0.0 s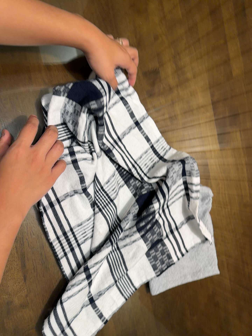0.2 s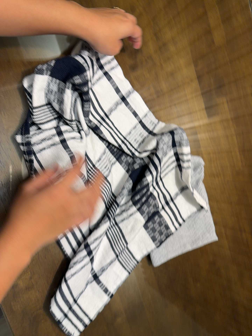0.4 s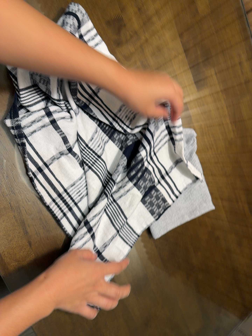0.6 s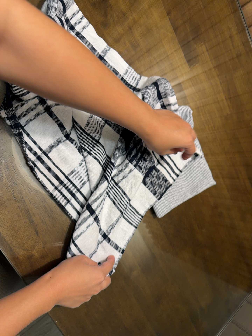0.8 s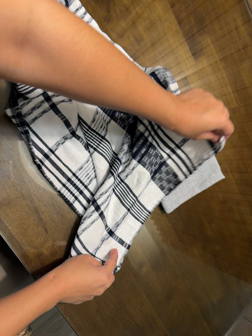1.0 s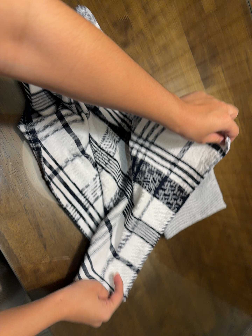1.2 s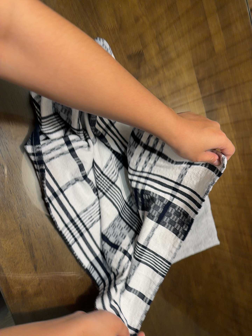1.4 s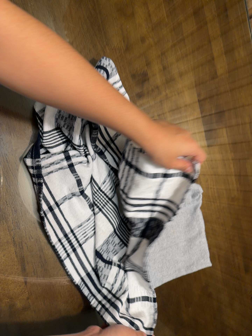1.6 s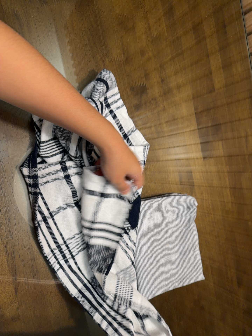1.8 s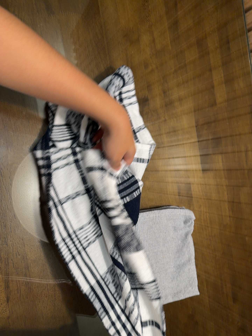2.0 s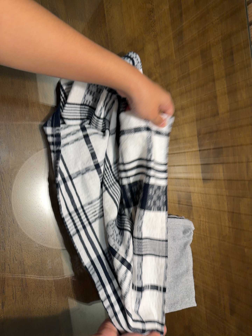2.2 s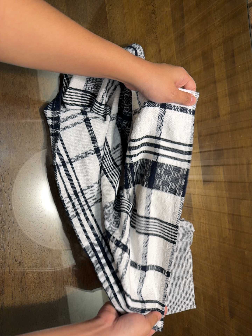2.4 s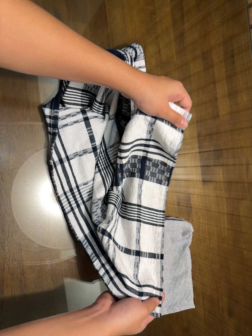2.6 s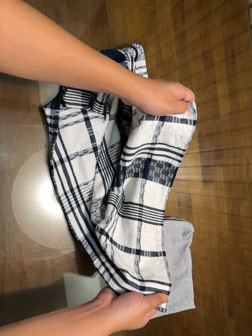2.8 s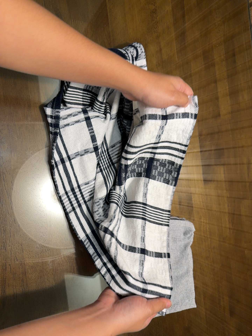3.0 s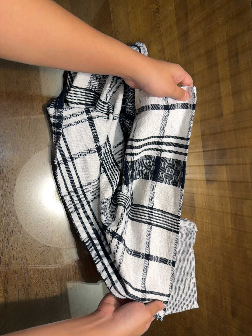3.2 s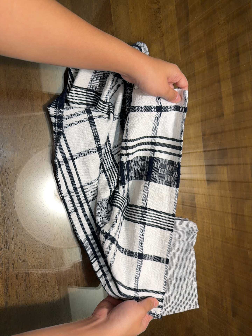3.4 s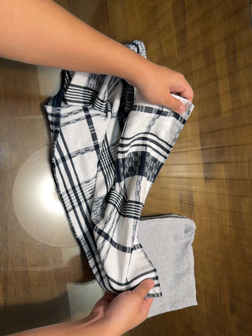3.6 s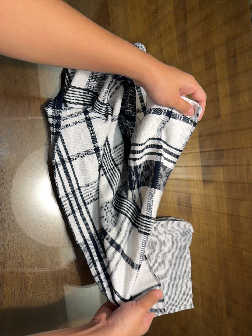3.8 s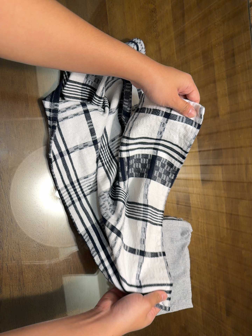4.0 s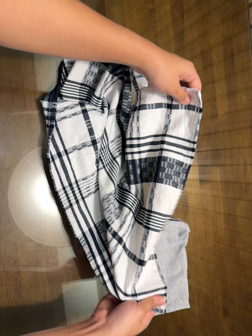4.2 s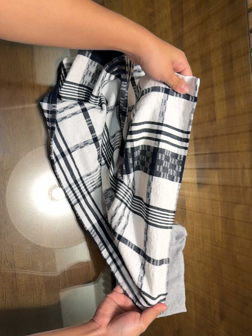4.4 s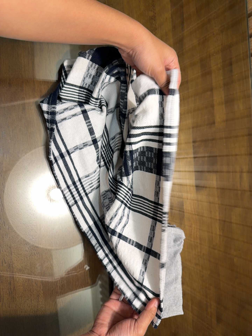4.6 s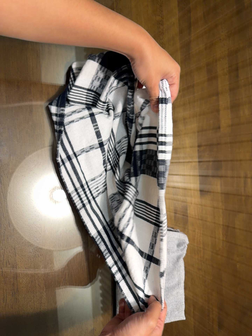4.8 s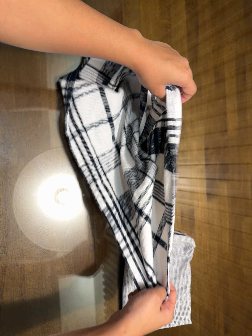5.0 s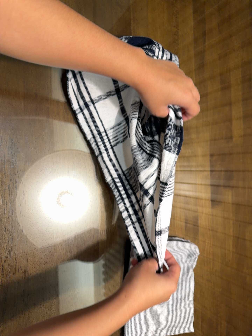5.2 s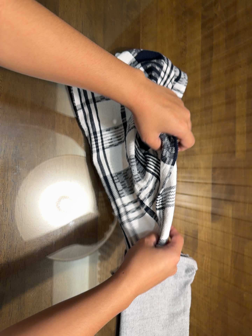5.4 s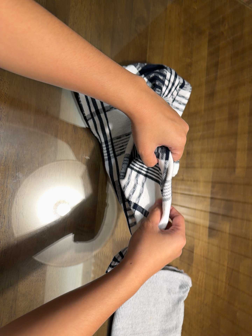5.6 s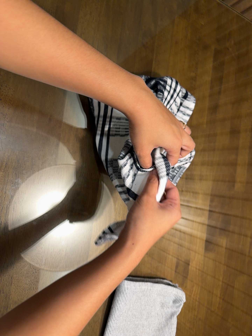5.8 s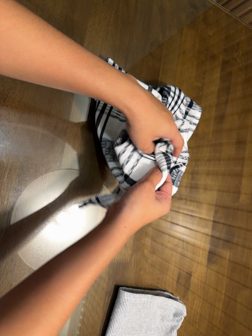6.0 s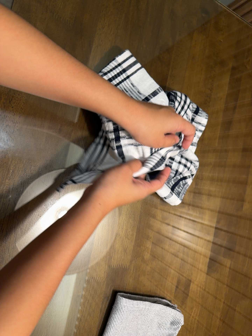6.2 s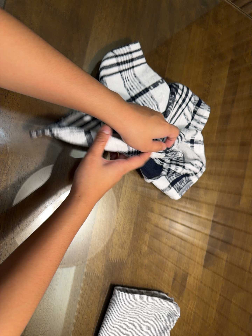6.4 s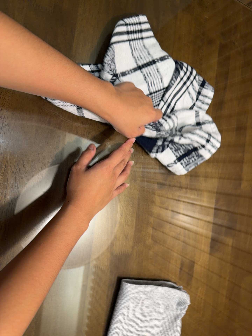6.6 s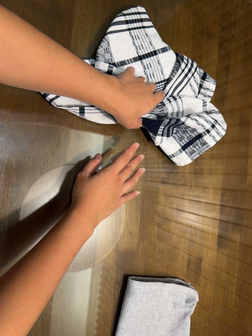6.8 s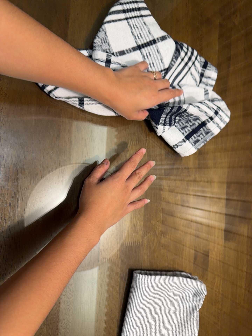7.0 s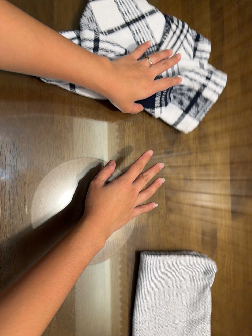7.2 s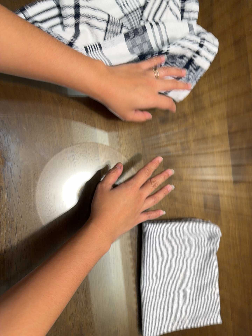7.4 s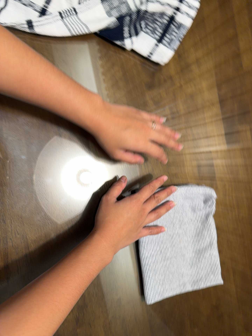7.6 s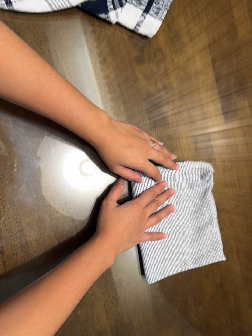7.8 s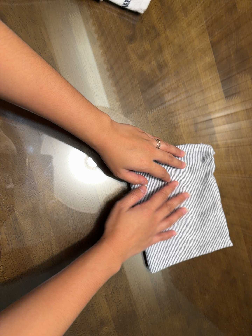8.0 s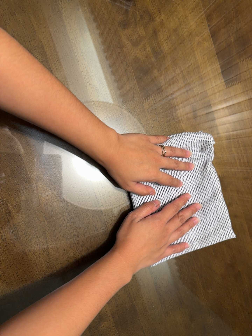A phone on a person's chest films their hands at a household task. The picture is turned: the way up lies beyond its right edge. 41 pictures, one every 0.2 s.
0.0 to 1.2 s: The camera shifts only a little, or ends up much as it began.
1.2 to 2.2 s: The camera rolls about its line of sight by about 10 degrees, and the scene rotates clockwise.
2.2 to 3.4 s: The camera keeps its place and its aim.
3.4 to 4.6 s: The camera shifts only a little, or ends up much as it began.
4.6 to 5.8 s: The camera rolls about its line of sight by about 15 degrees, and the scene rotates clockwise.
5.8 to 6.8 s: The camera shifts only a little, or ends up much as it began.
6.8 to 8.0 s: The camera travels toward the bottom of its view, to its right and forward, about 20 cm, so close, fixed things drift upward. Its aim tips toward the bottom of its view by about 10 degrees, and the scene shifts upward. It rolls about its line of sight by about 20 degrees, and the scene rotates counterclockwise.
The film runs backward here.
